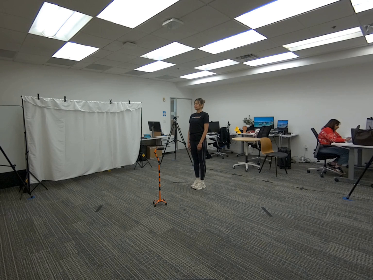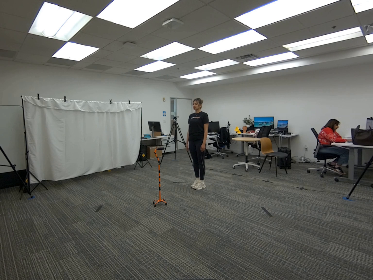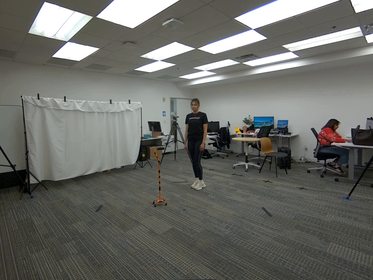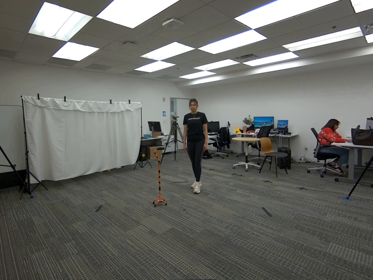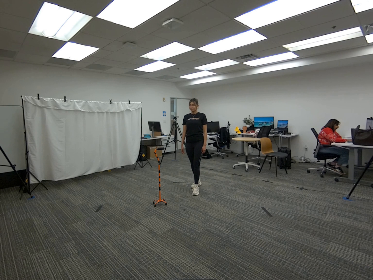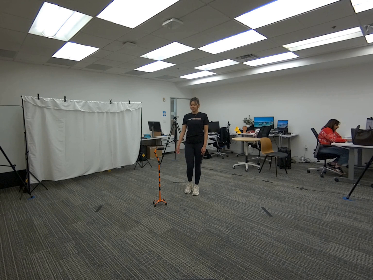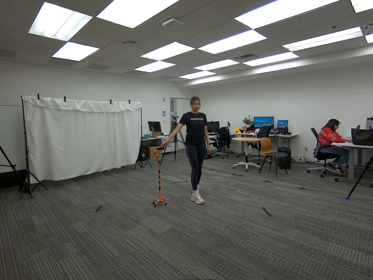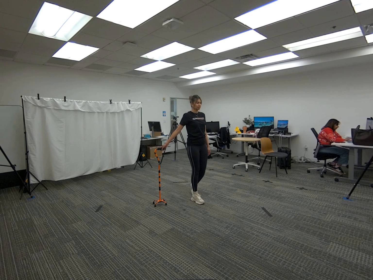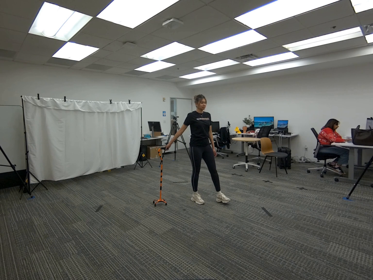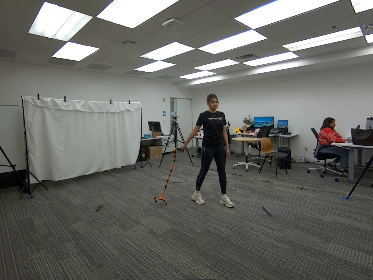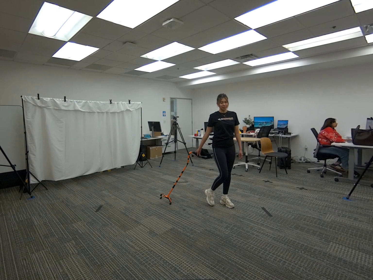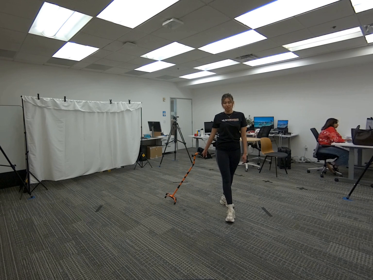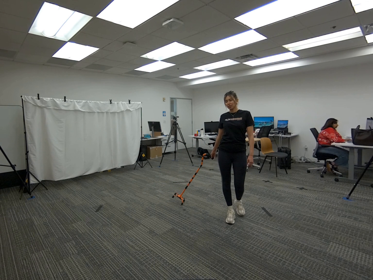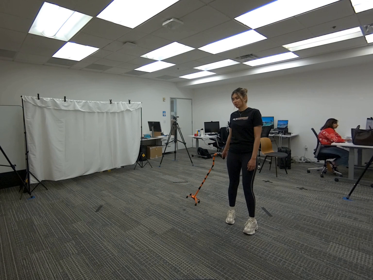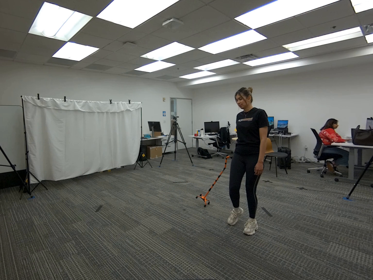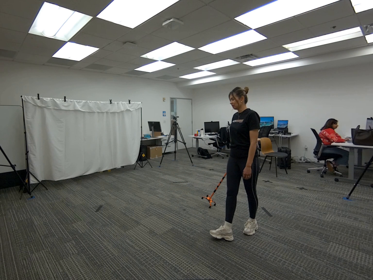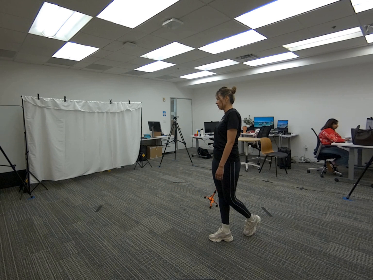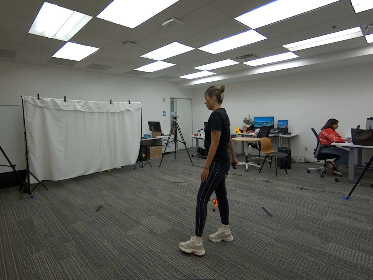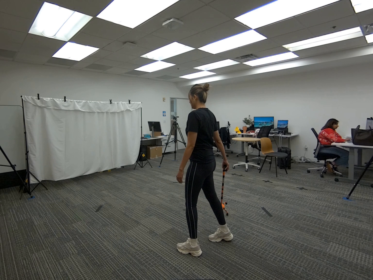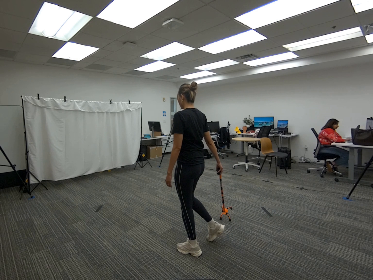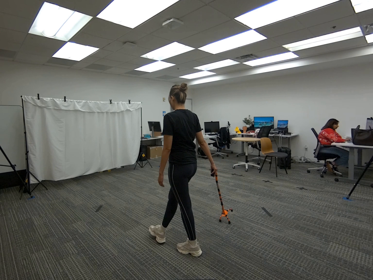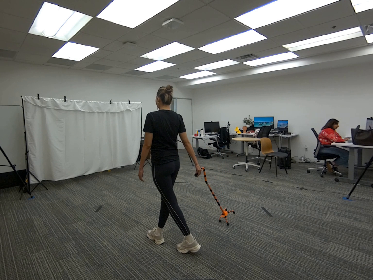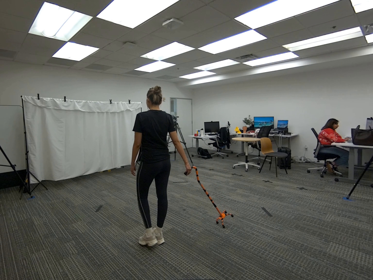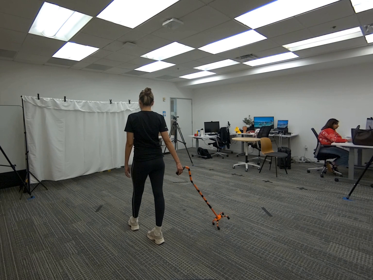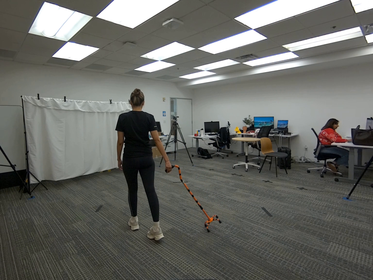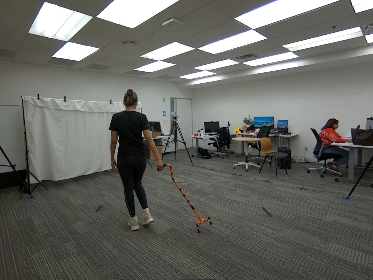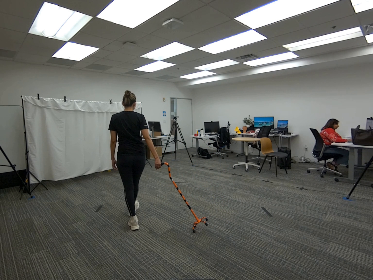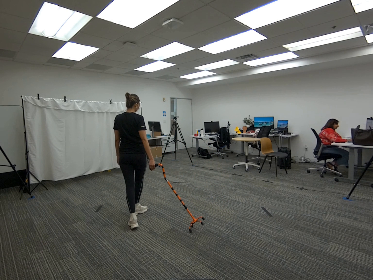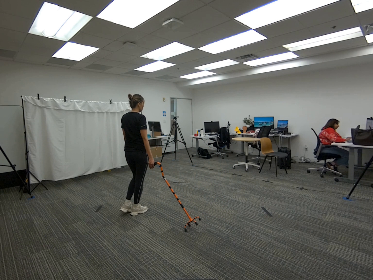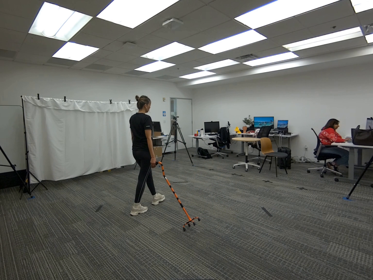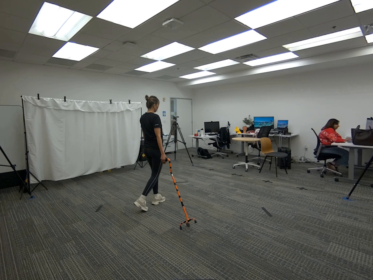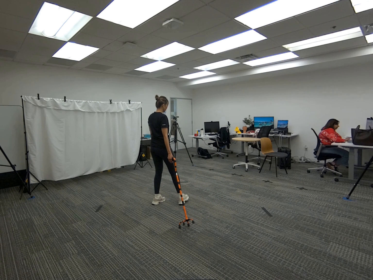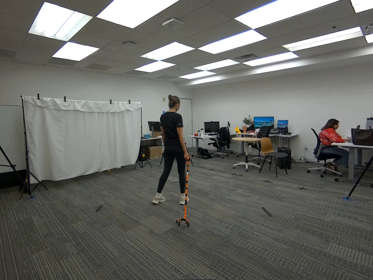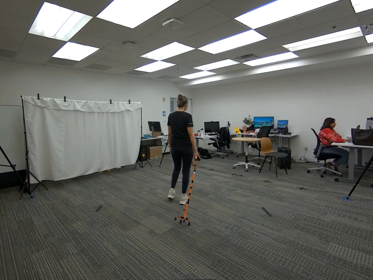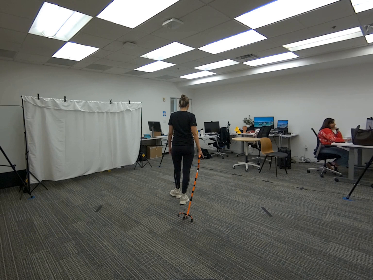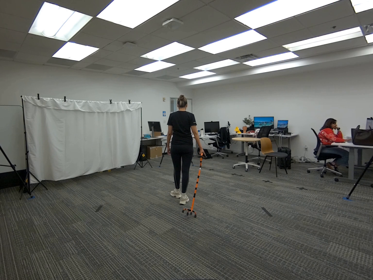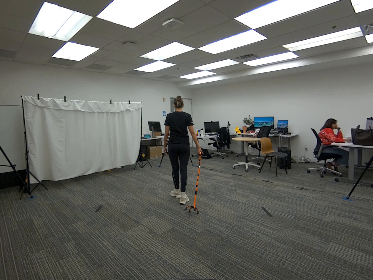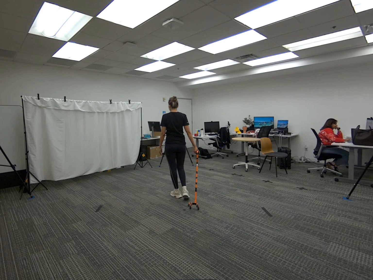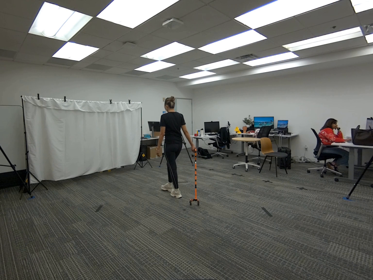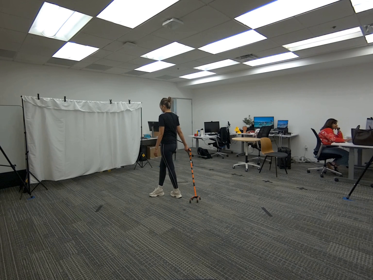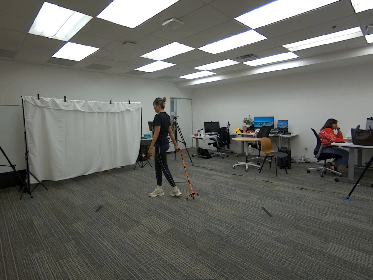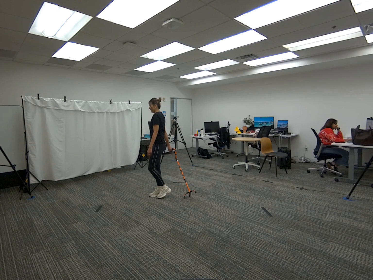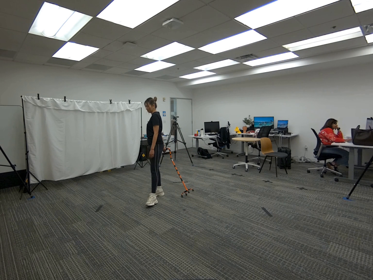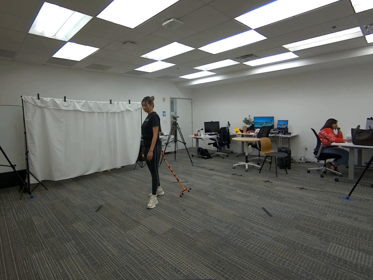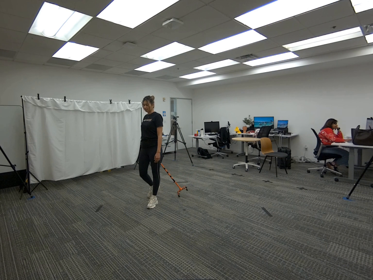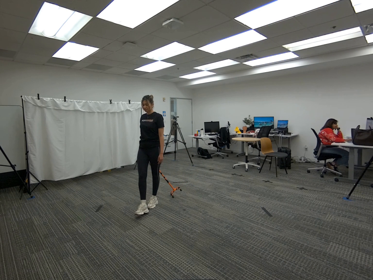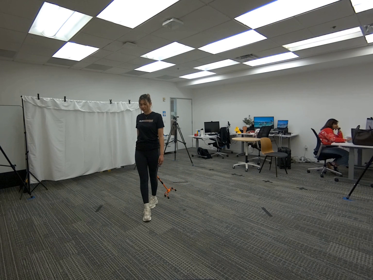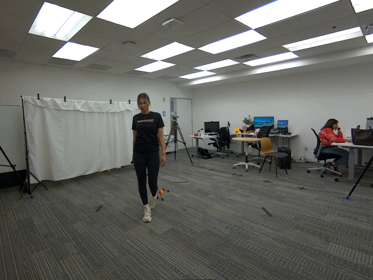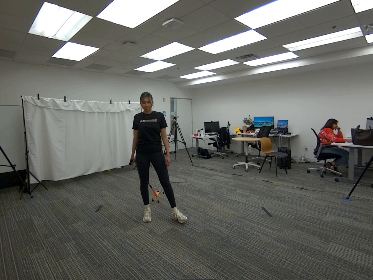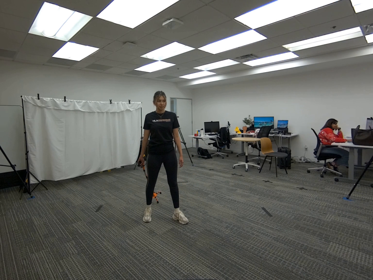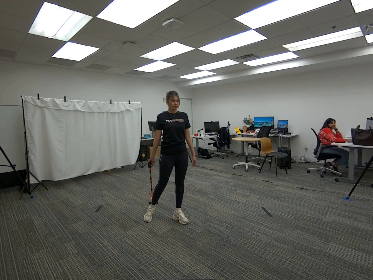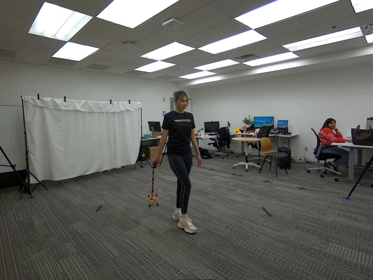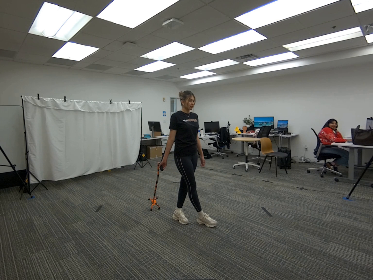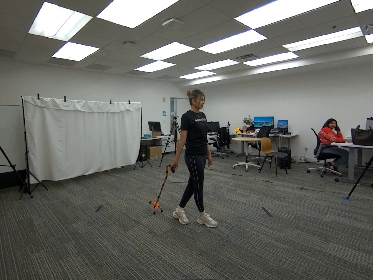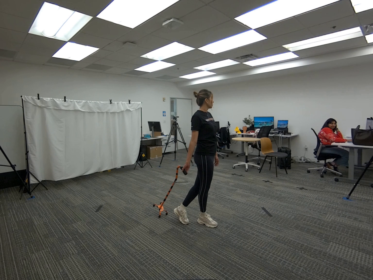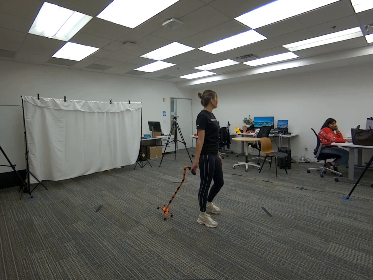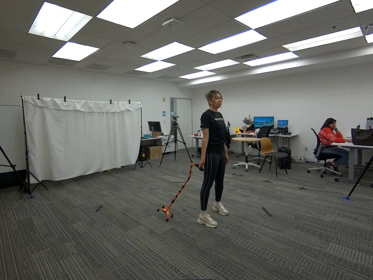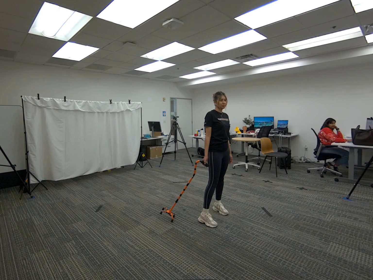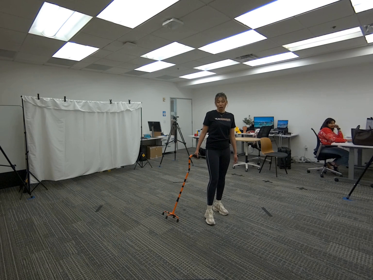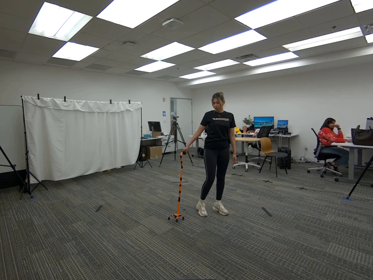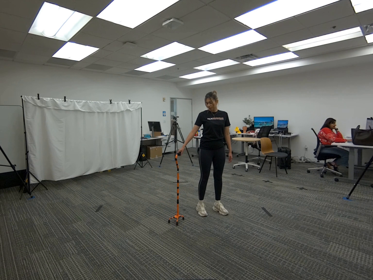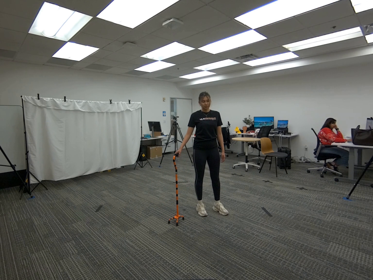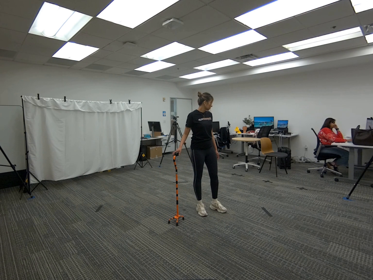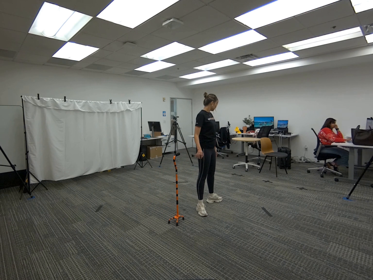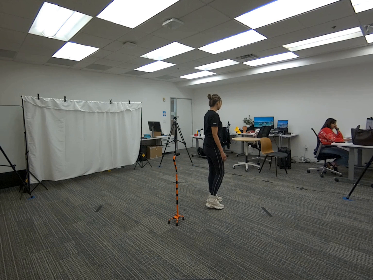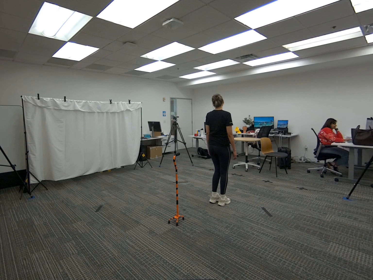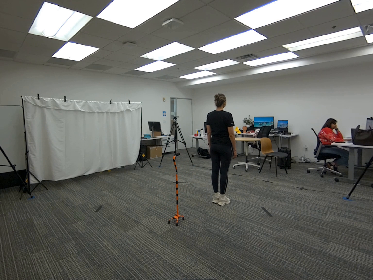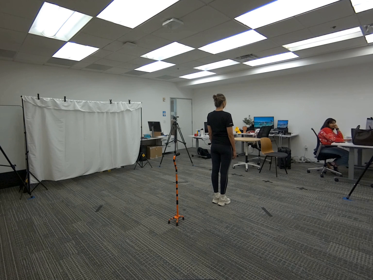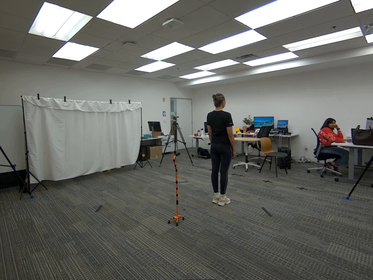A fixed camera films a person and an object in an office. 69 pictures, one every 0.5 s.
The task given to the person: Walk over to the cane on the ground and grab onto the cane and proceed to drag the cane within the bounding area. Let go of the cane when complete.
